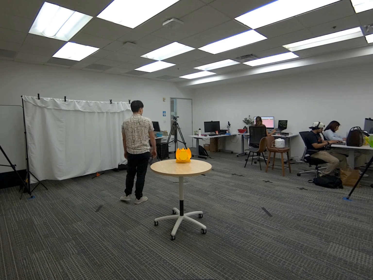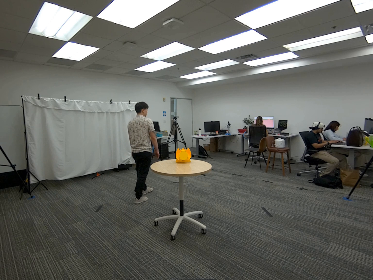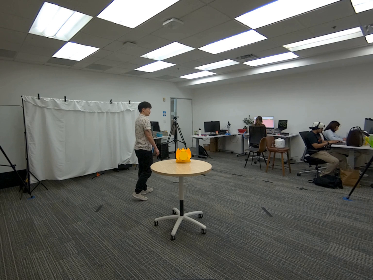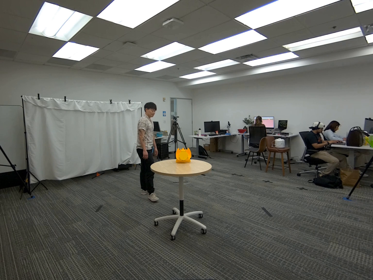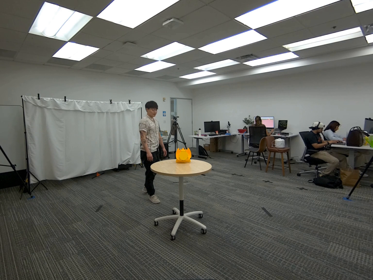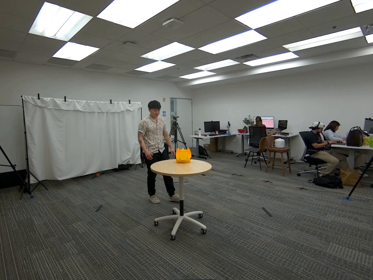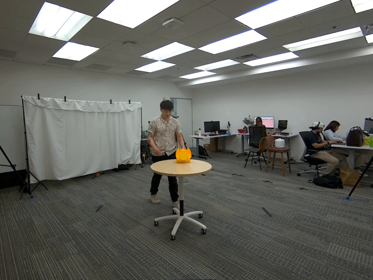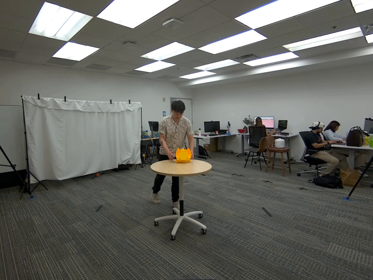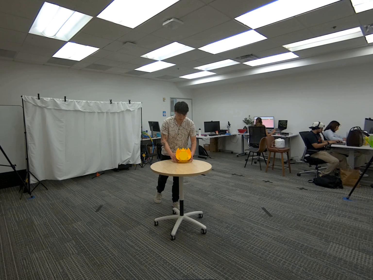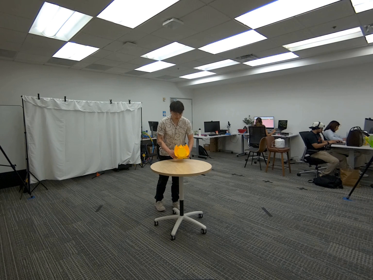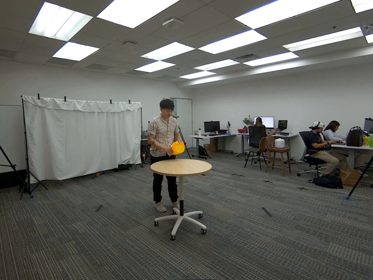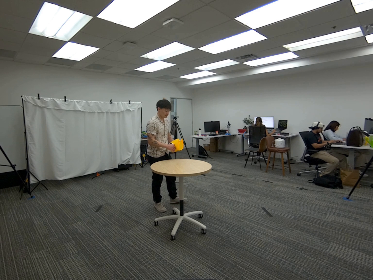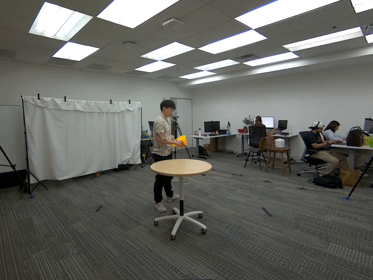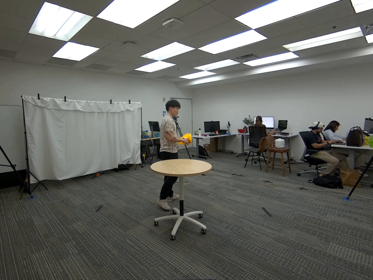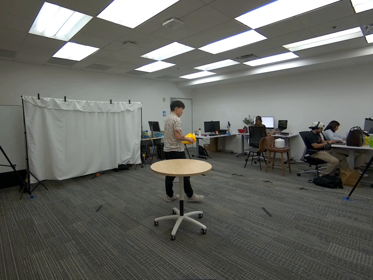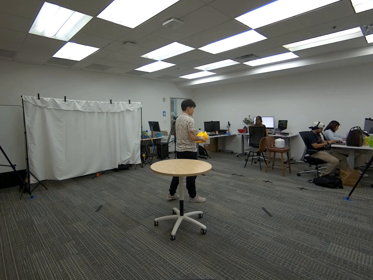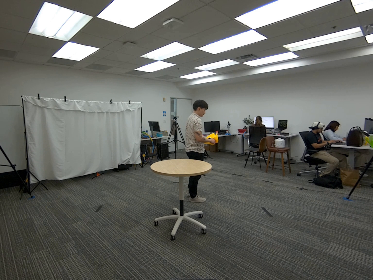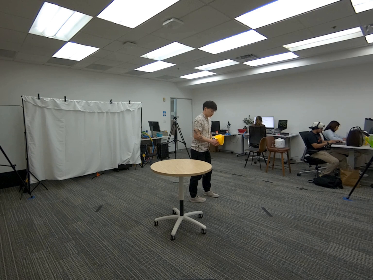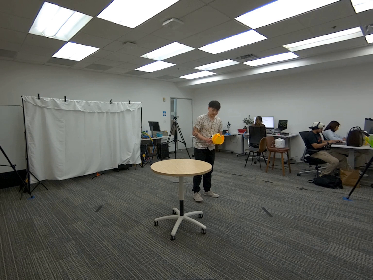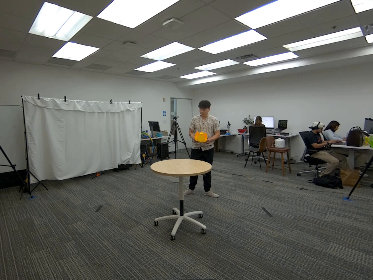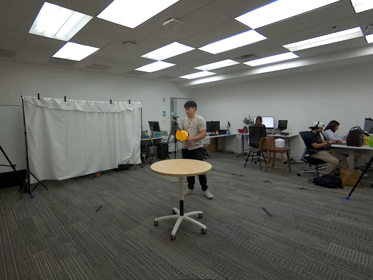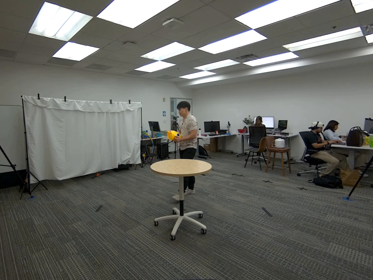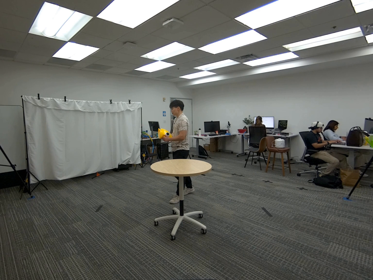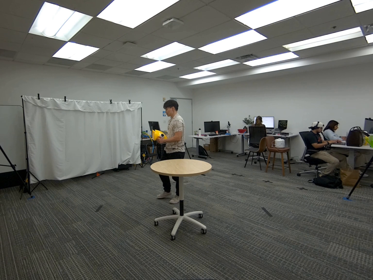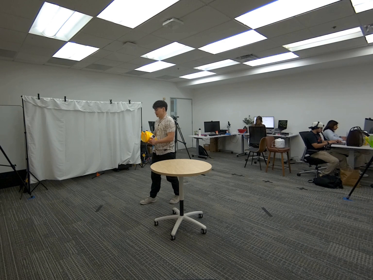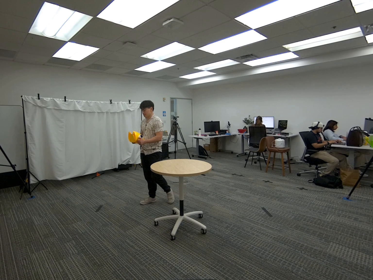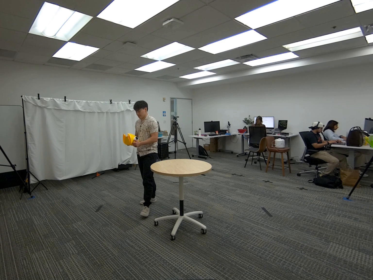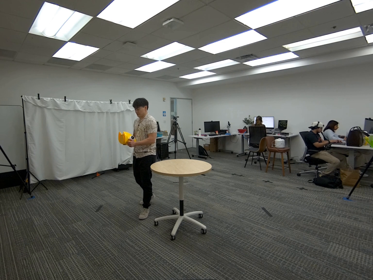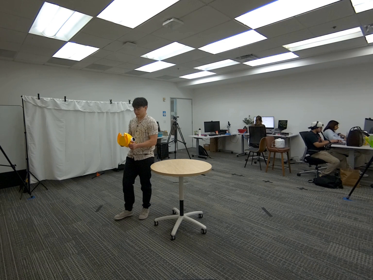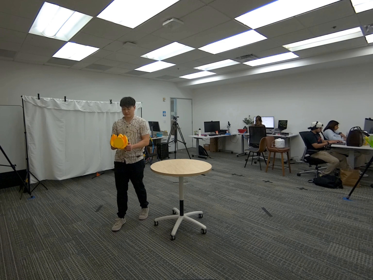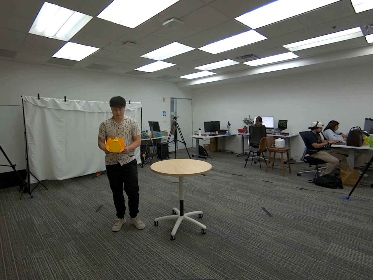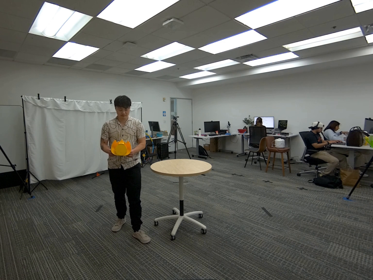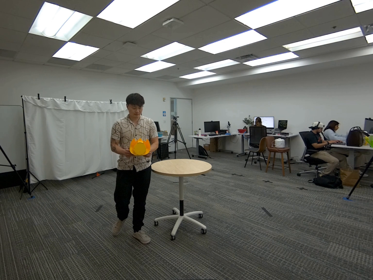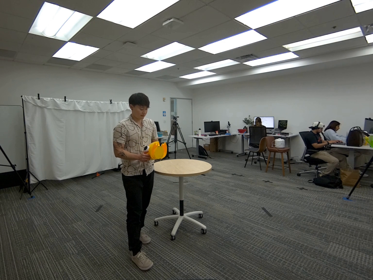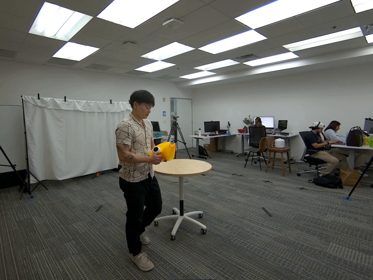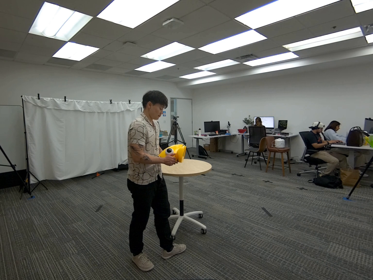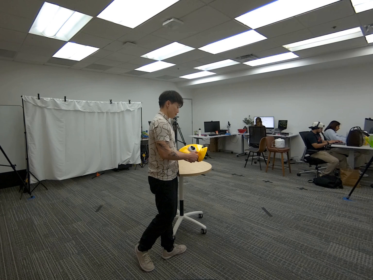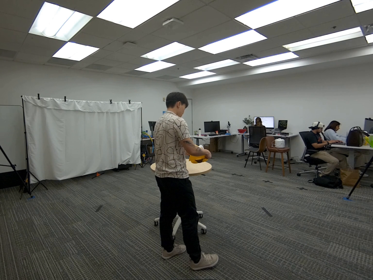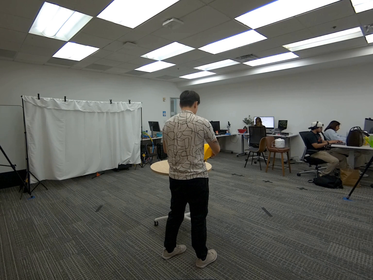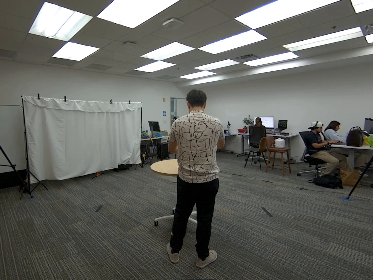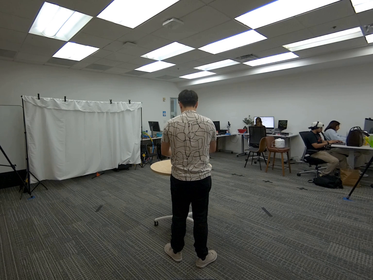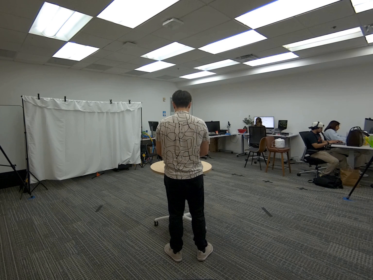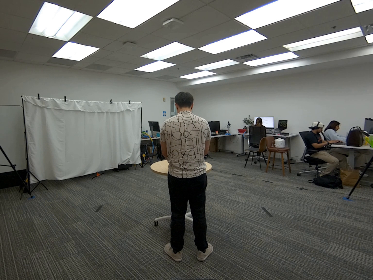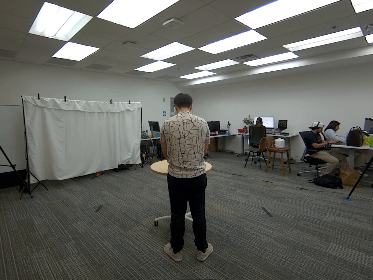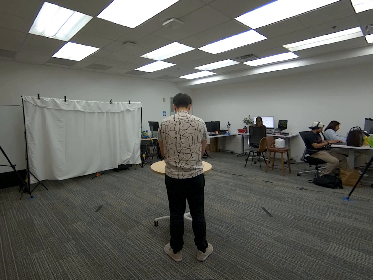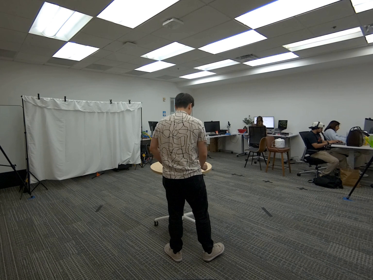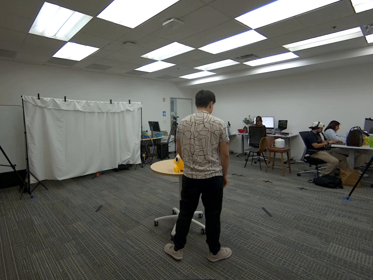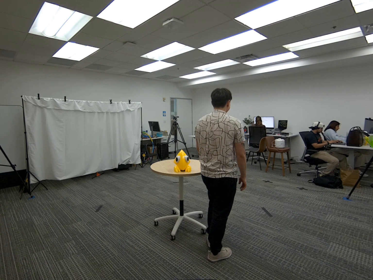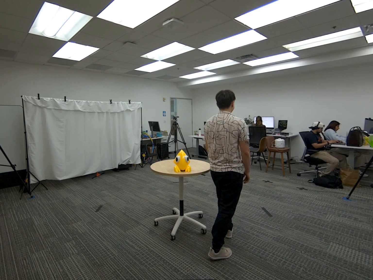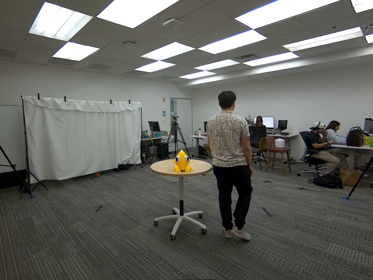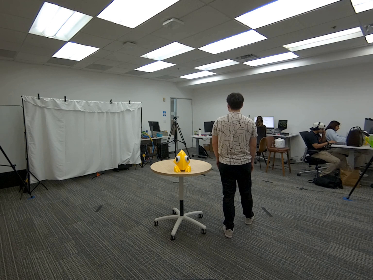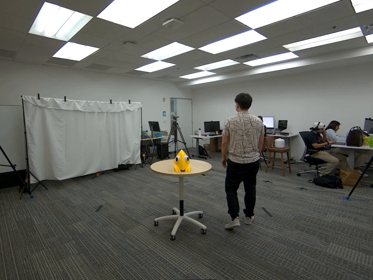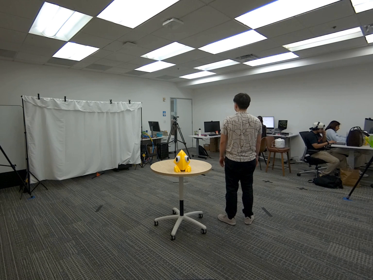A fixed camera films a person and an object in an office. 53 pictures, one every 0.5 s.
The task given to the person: Walk over to the yellow toy on the round table and proceed to pick up the yellow toy and place in a different orientation on the table. Step away when complete.
